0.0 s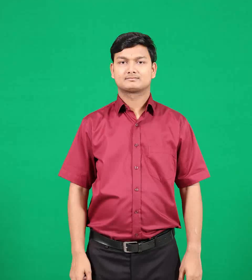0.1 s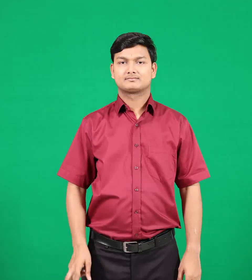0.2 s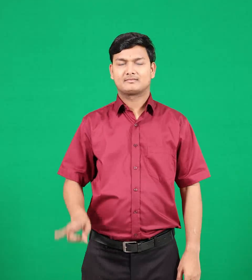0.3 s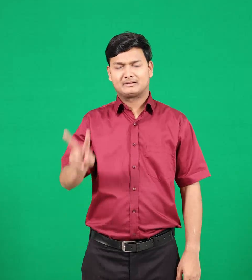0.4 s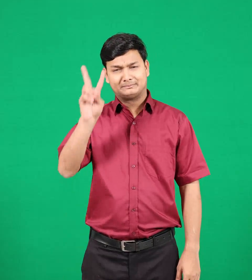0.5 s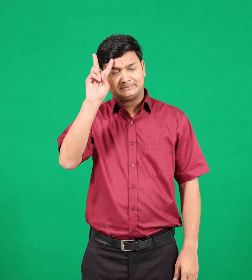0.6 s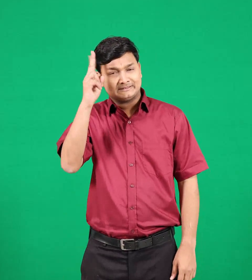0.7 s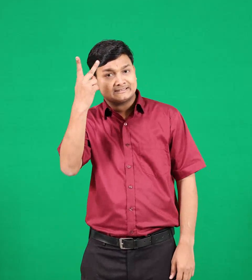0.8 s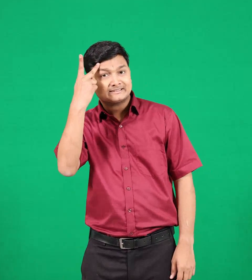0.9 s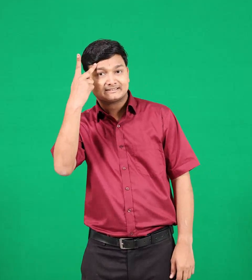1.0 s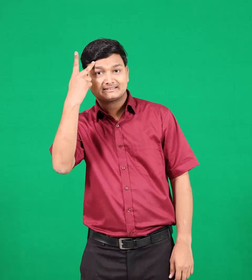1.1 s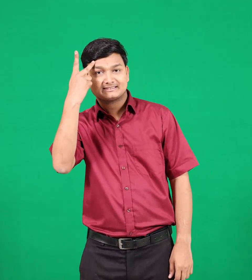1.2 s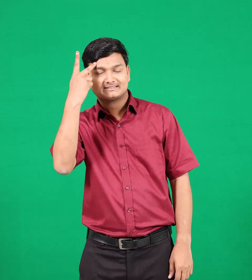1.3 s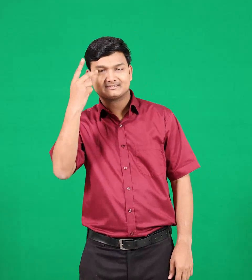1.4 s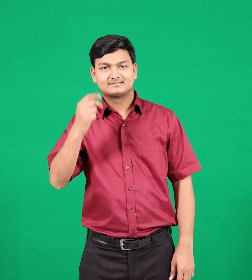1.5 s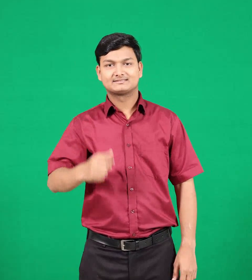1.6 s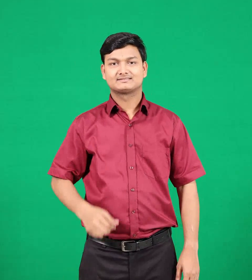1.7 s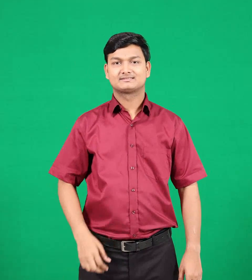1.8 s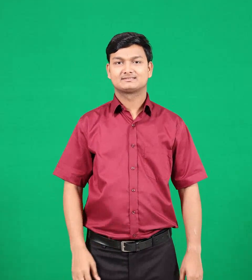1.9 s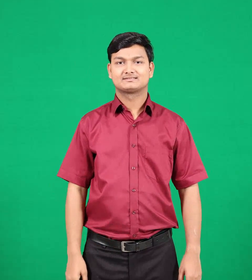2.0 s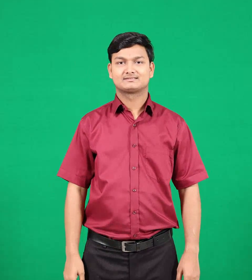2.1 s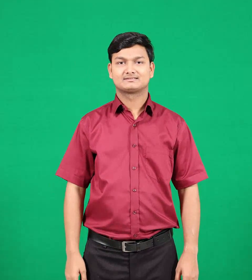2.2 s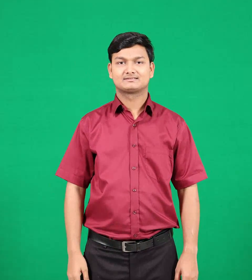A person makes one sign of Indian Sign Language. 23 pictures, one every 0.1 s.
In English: misunderstand
